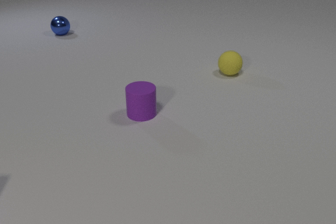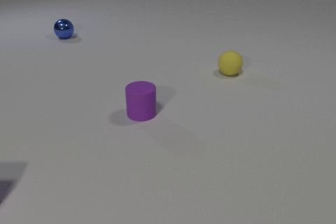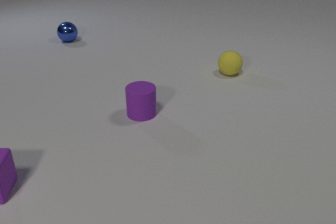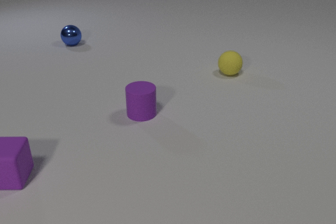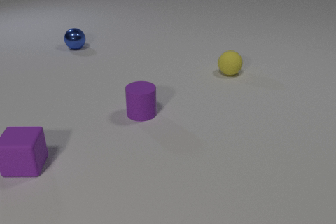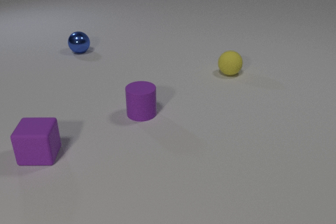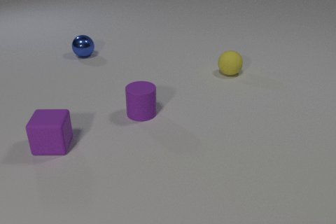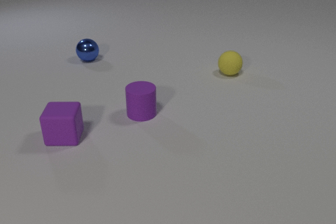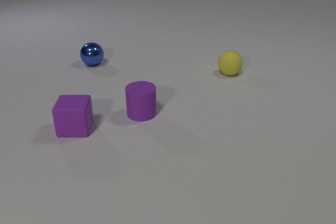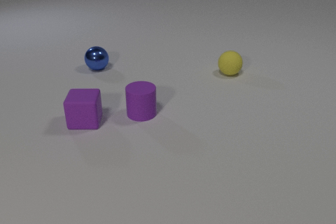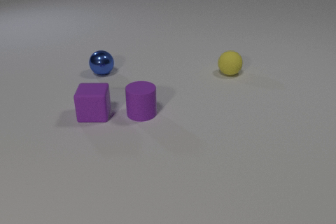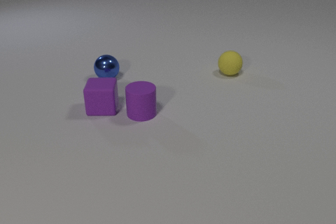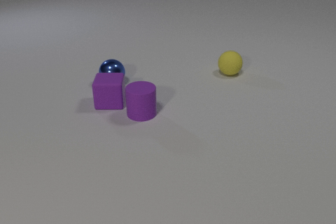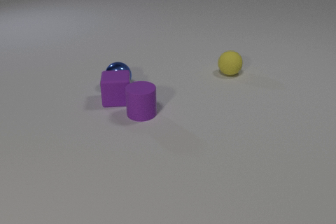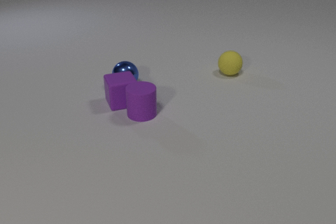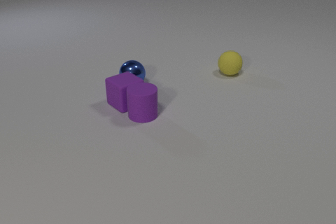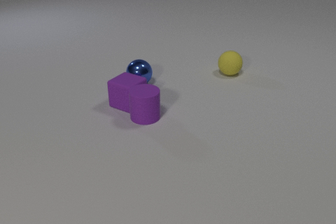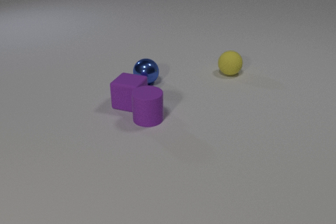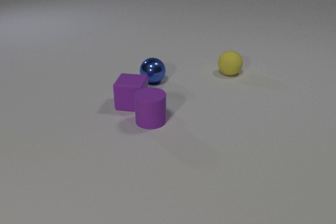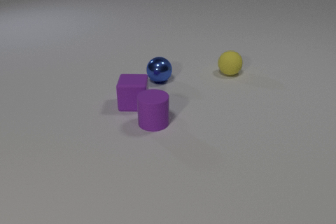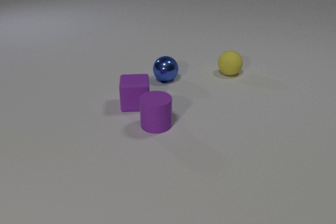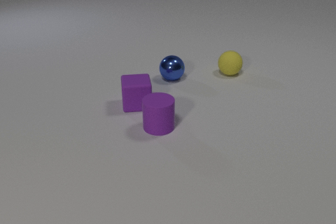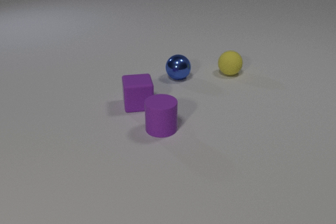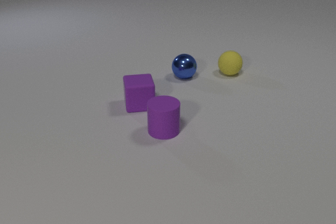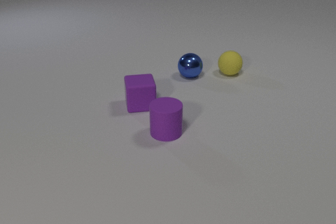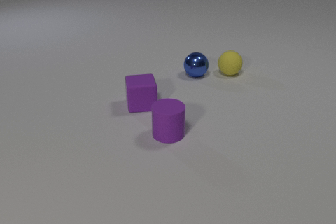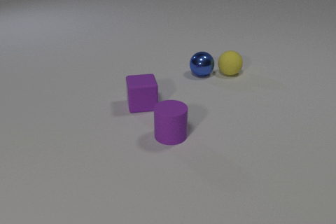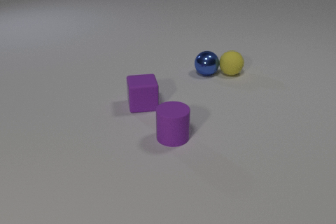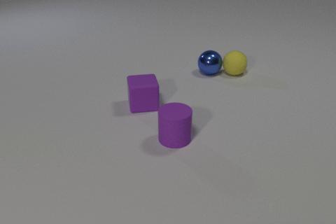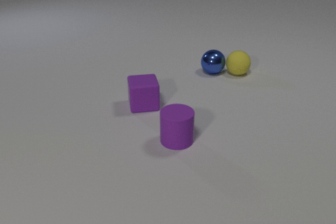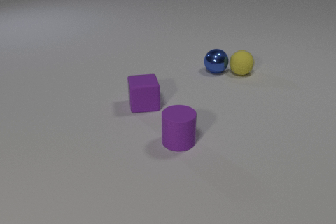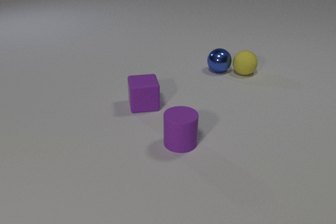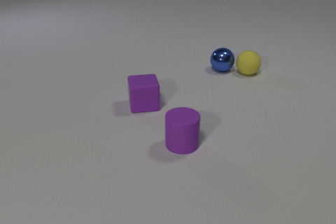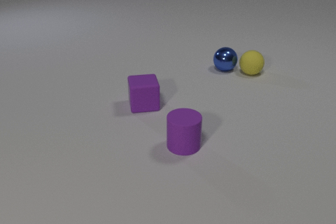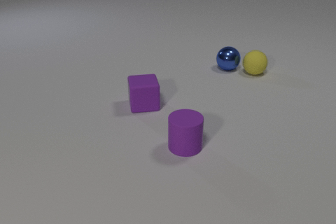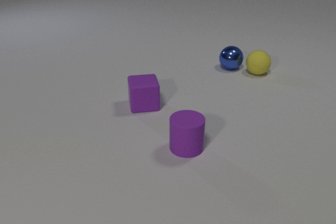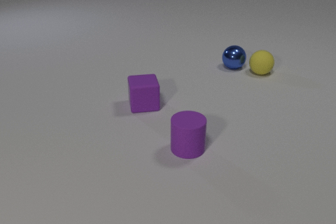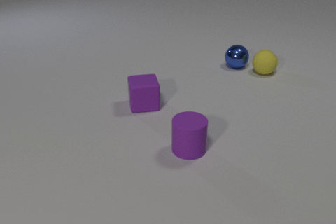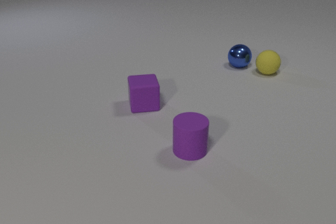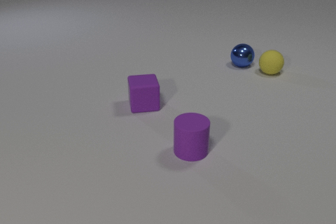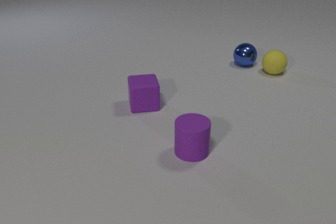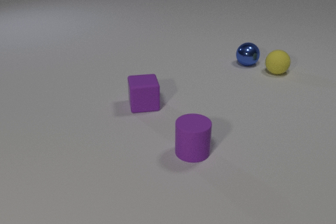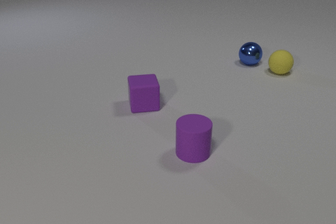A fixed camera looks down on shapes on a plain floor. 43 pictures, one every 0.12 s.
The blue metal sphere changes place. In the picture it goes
to the right.
The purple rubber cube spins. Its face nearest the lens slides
to the right.
0.00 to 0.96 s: The blue metal sphere rolls toward the camera. The purple rubber cube comes in at the left edge, slides to the right and away from the camera.
0.96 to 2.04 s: The blue metal sphere rolls to the right and toward the camera. The purple rubber cube slides to the right and away from the camera, spins so that its near face slides to the right, counterclockwise seen from above. The purple rubber cylinder slides toward the camera and to the right. The blue metal sphere and the purple rubber cube collide. The purple rubber cube and the purple rubber cylinder collide.
2.04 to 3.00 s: The blue metal sphere rolls to the right. The purple rubber cube slides to the right, spins counterclockwise seen from above by about 30 degrees, its near face sliding to the right. The purple rubber cylinder slides toward the camera and to the right.
3.00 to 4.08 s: The blue metal sphere rolls to the right and away from the camera. The purple rubber cylinder slides toward the camera and to the right. The yellow rubber sphere rolls to the right. The blue metal sphere and the yellow rubber sphere collide.
4.08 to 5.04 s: The blue metal sphere rolls to the right and away from the camera. The purple rubber cylinder slides toward the camera and to the right. The yellow rubber sphere rolls to the right.
What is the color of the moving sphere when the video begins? blue.
How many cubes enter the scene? 1.
How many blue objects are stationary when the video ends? 0.
